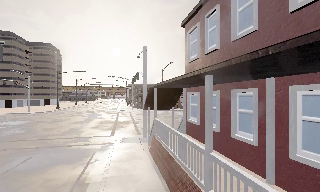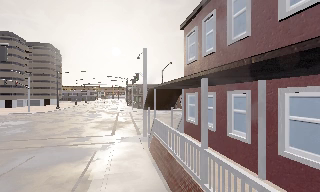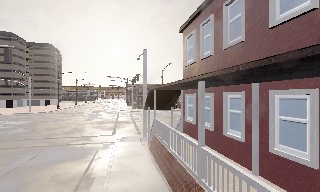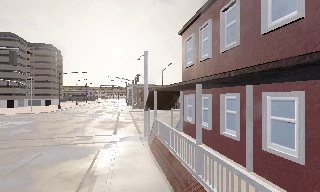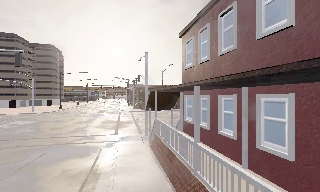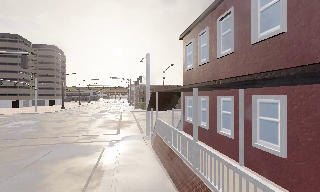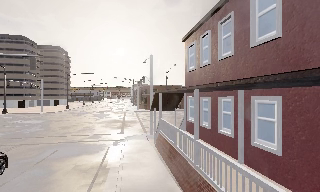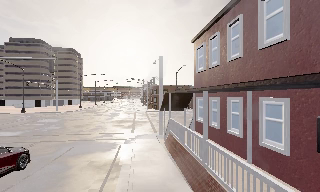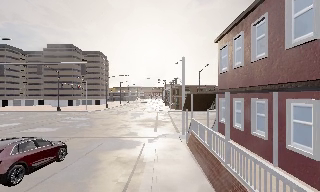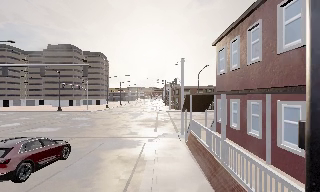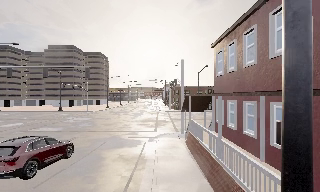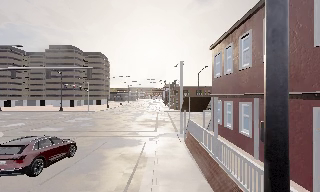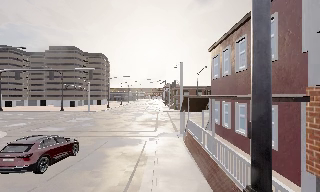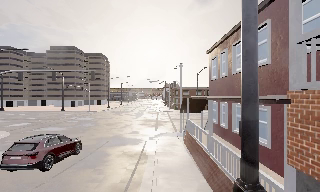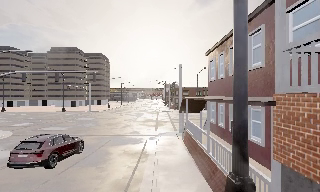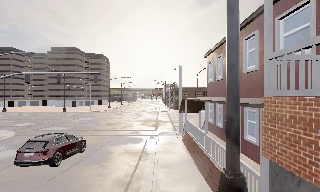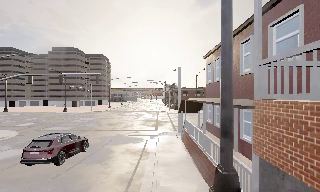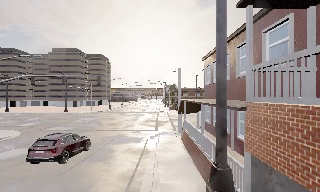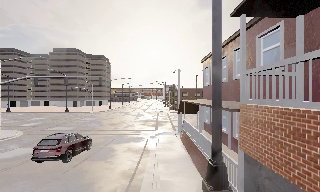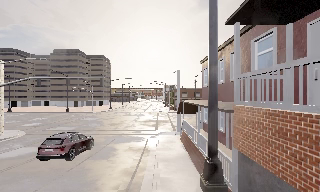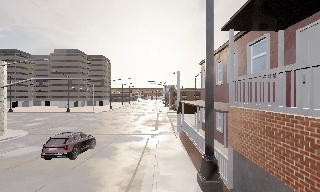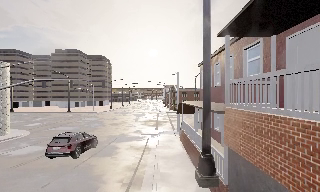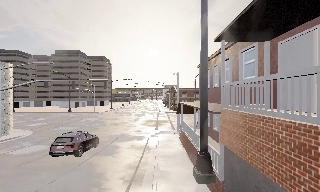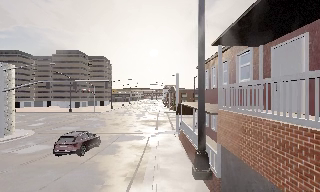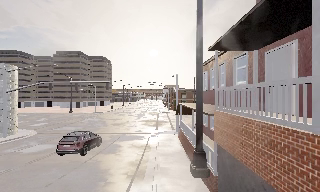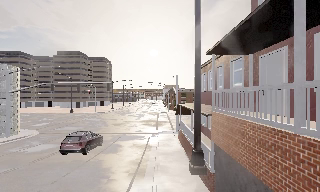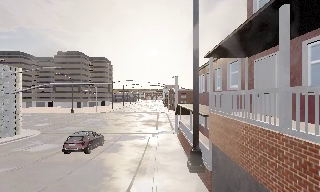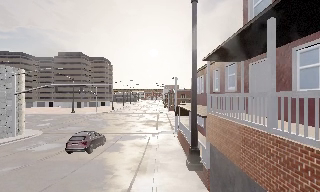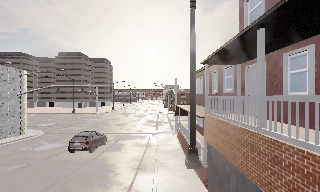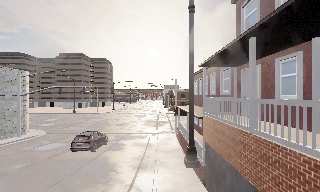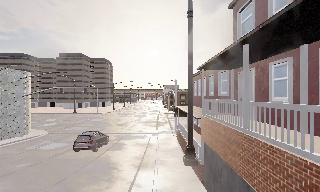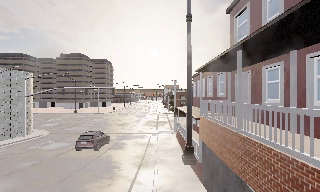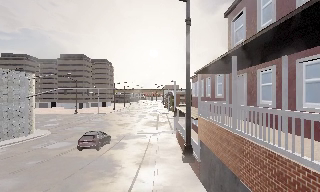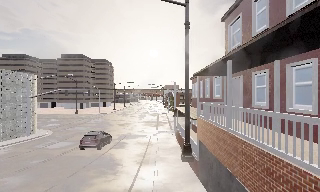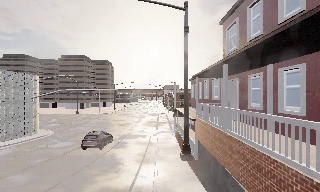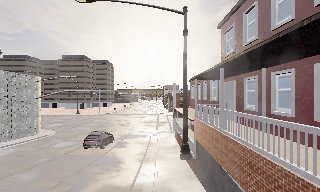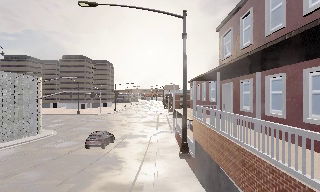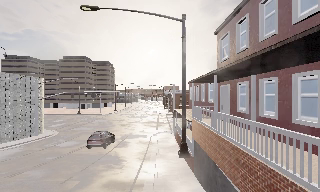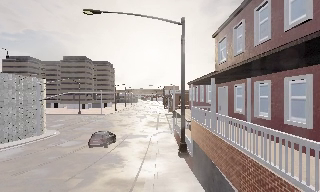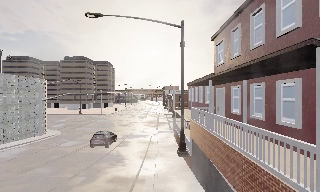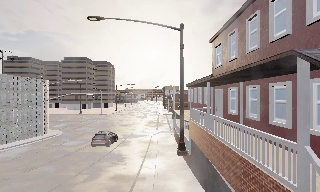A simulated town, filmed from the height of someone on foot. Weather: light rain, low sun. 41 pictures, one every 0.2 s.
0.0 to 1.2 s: The camera travels backward, about 2 m, so what stands in front gets smaller.
1.2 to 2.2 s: The camera swings to its left by about 10 degrees, and the scene slides to the right. It travels backward, about 1.5 m, so what stands in front gets smaller.
2.2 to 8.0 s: The camera travels backward, about 11 m, so what stands in front gets smaller.
The film runs backward here.
